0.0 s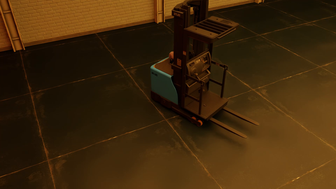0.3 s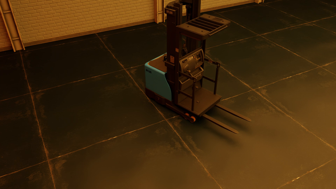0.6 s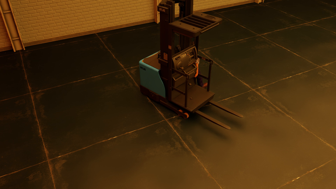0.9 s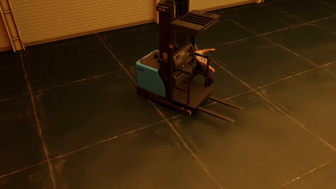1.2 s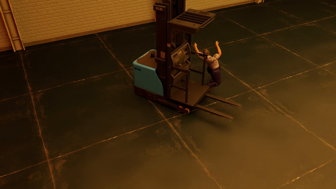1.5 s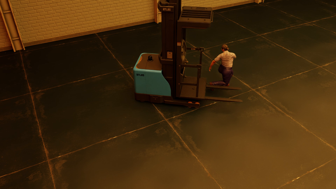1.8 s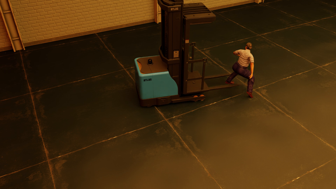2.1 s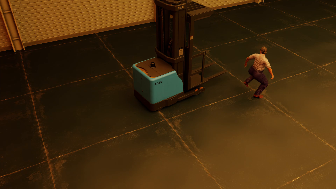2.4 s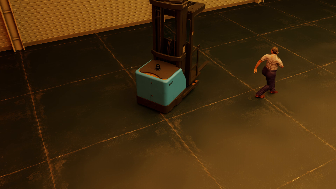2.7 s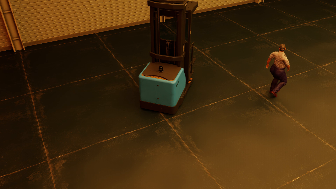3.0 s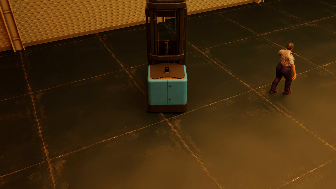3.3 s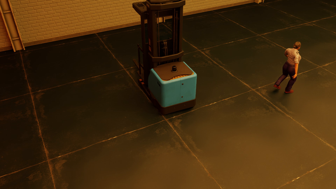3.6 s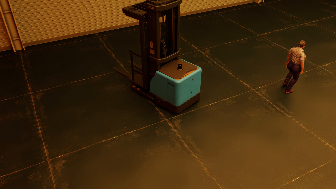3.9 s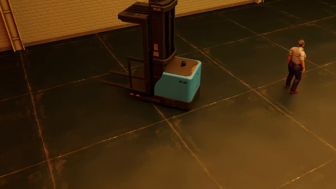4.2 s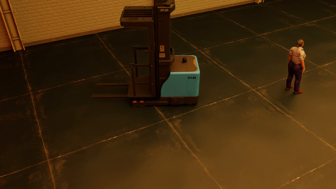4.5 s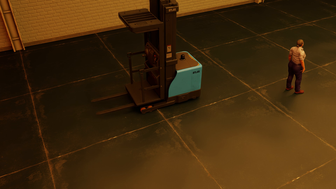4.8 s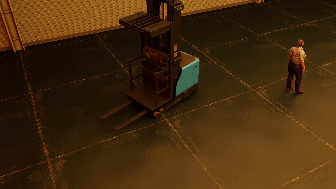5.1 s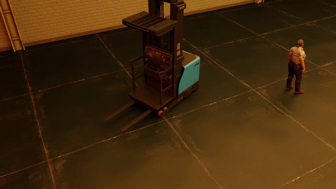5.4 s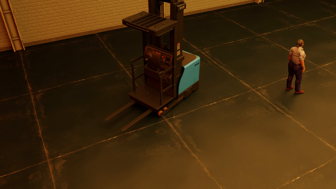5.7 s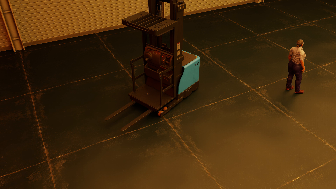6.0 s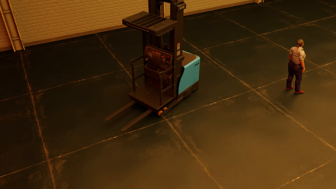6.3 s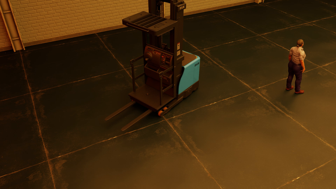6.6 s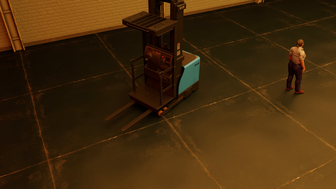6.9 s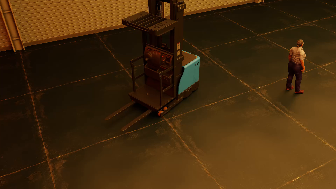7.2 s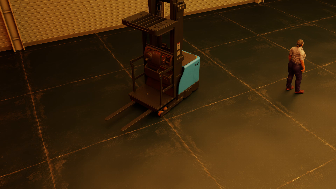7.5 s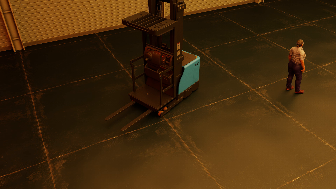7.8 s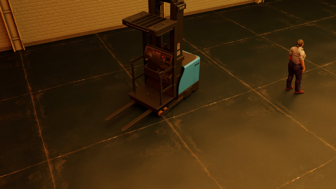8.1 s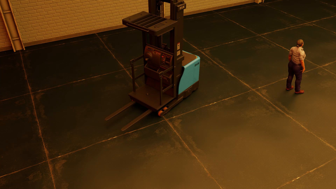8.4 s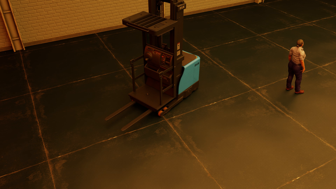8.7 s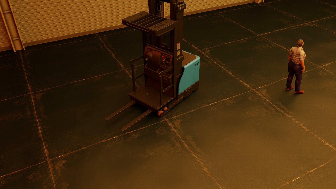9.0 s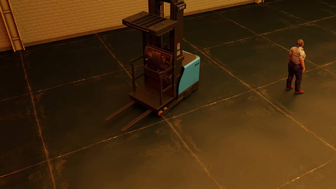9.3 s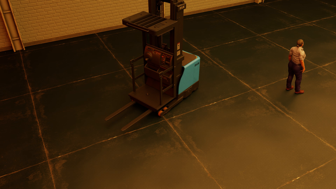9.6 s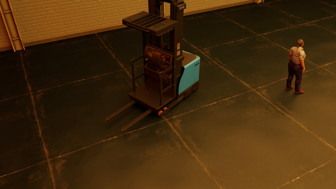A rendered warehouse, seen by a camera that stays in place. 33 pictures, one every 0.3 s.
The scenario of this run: Near miss between a forklift and a person.
